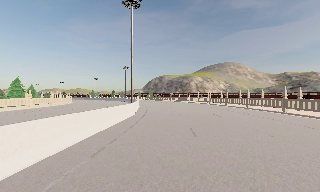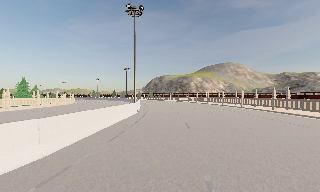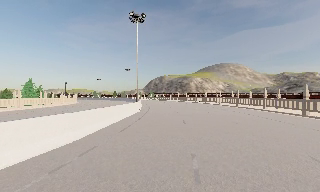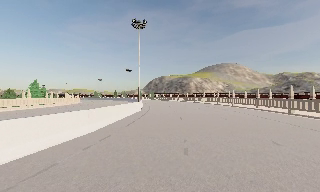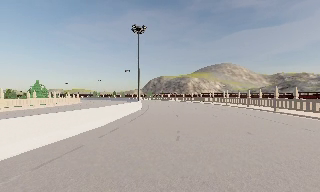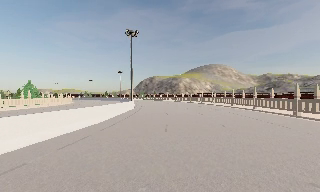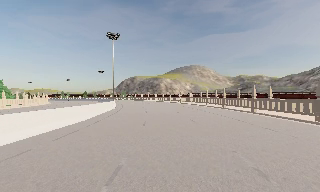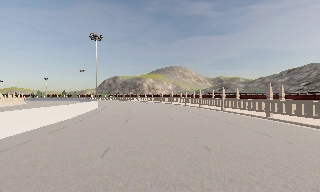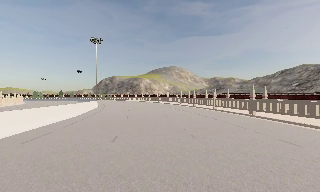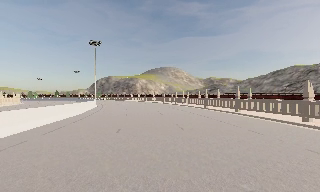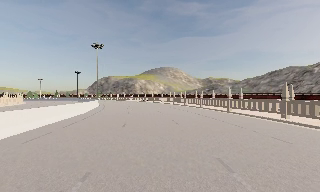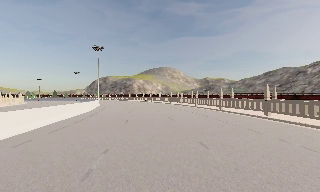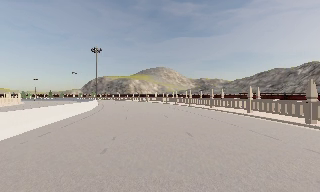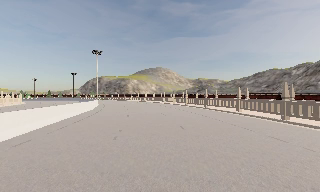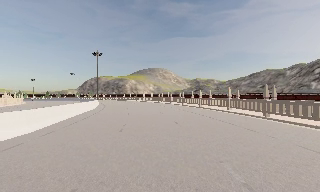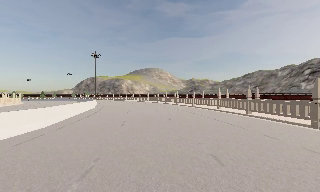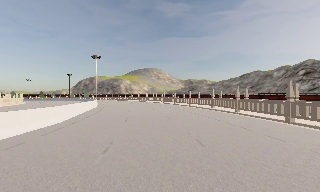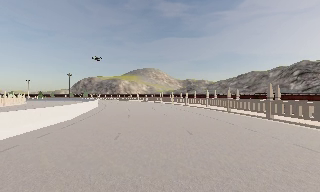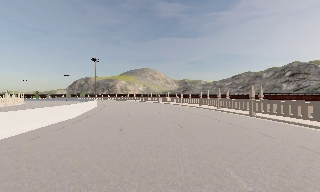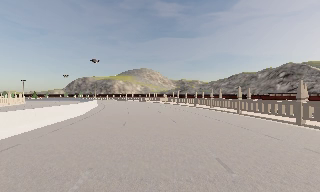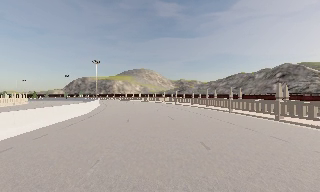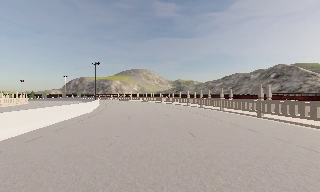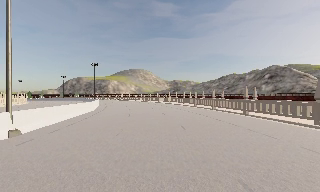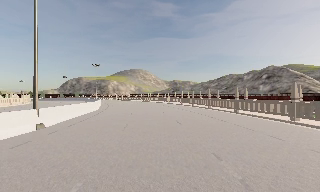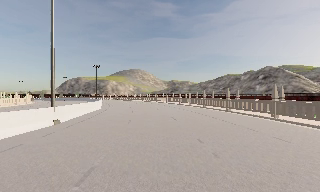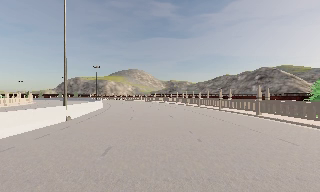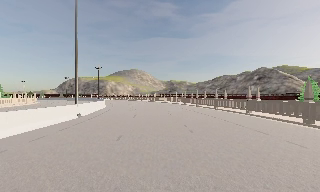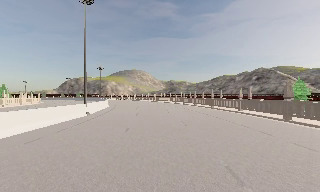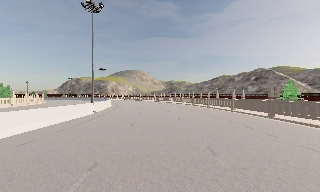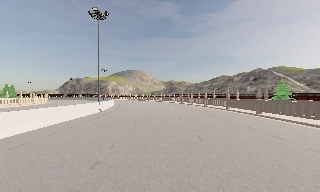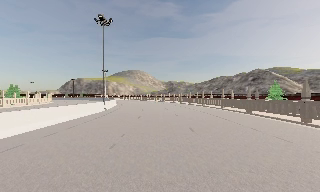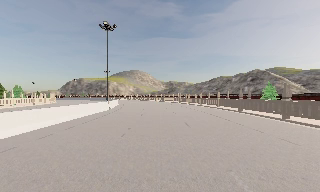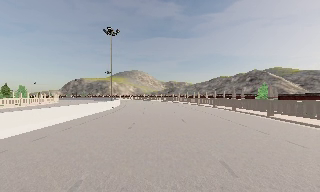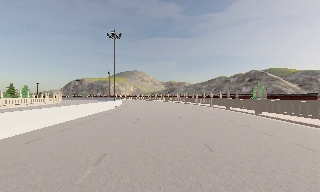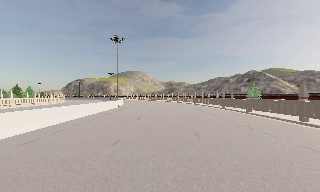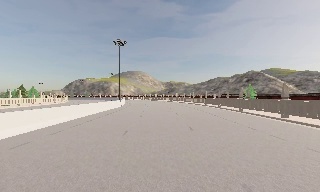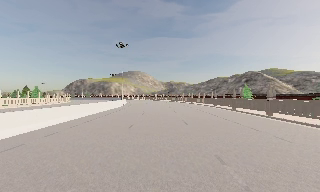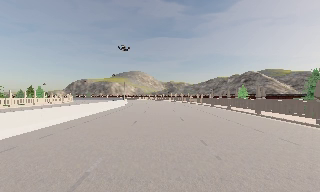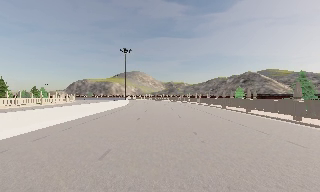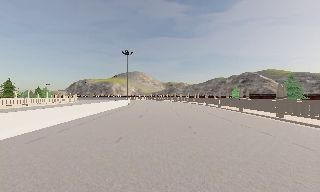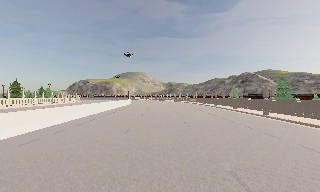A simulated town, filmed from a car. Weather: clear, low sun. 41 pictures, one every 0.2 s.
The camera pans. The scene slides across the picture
to the left.
The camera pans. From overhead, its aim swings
clockwise.
0.0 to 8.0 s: The scene slides to the left, as the camera pans about 30 degrees to its right. It travels backward, about 65 m.
The film runs backward here.
